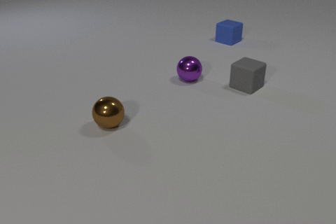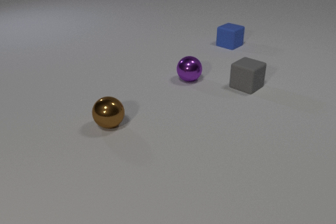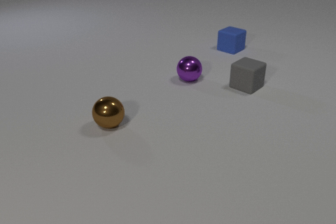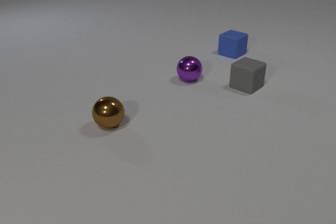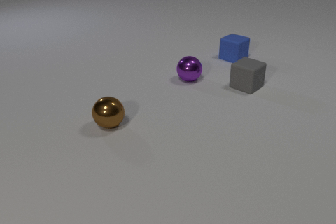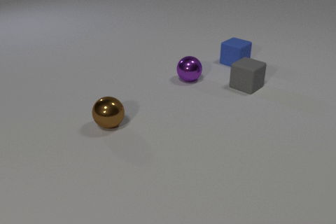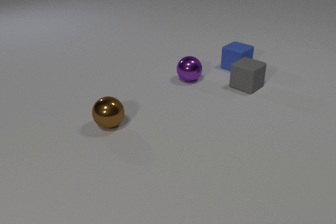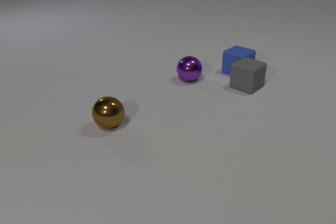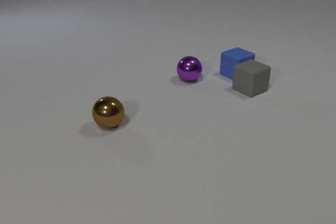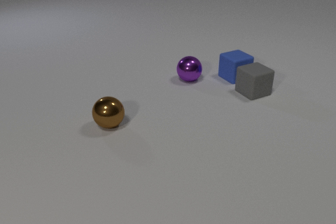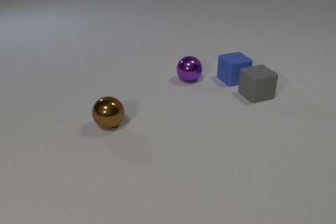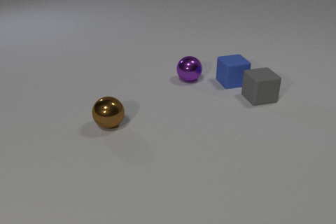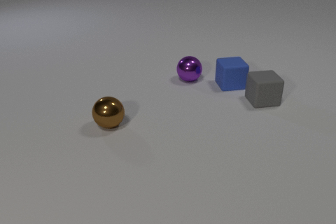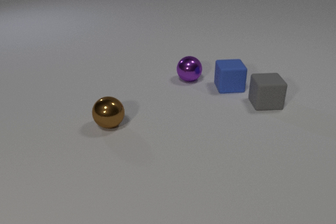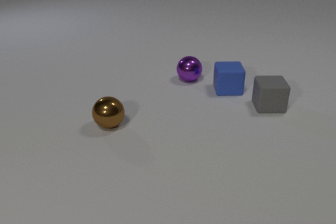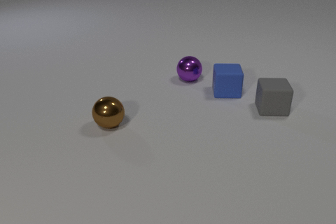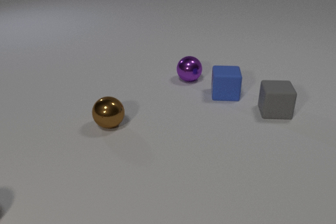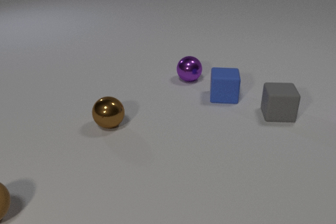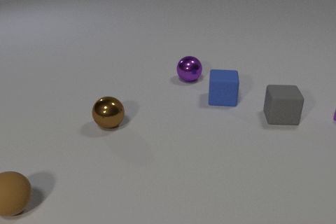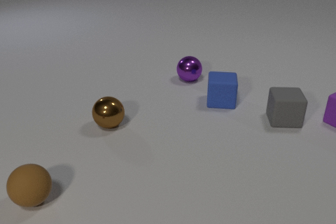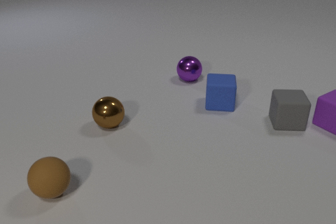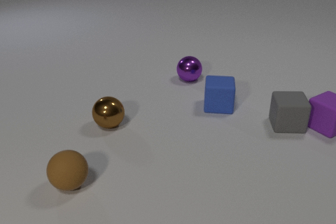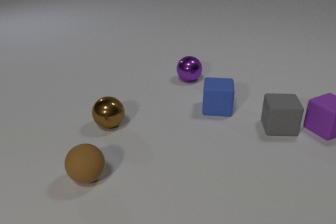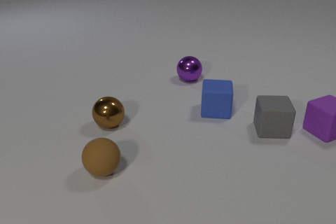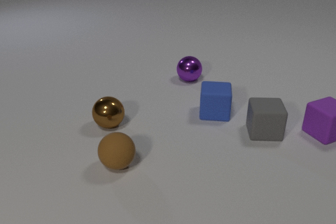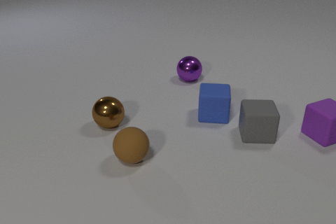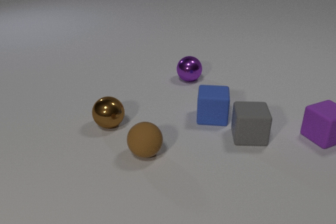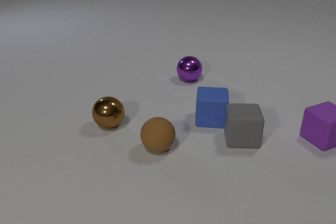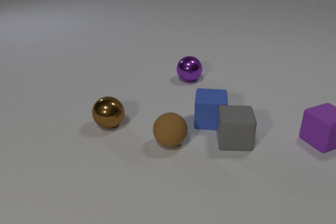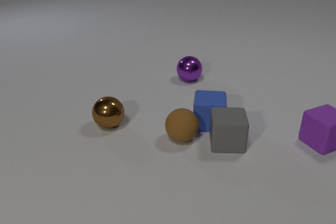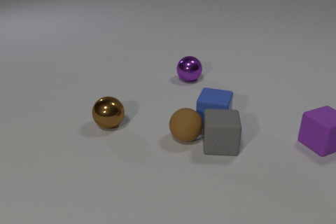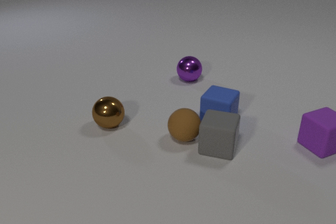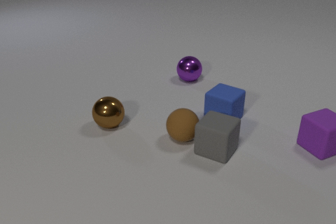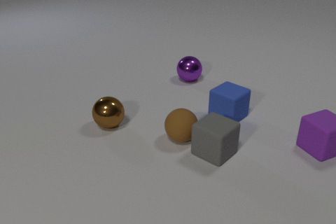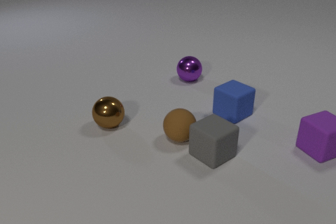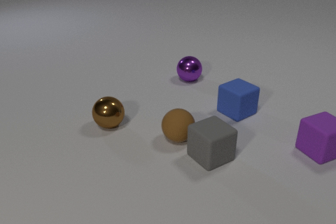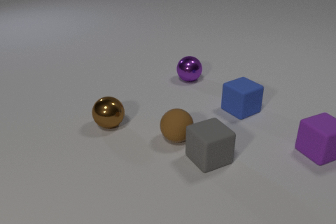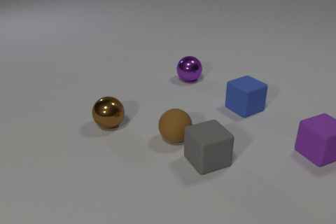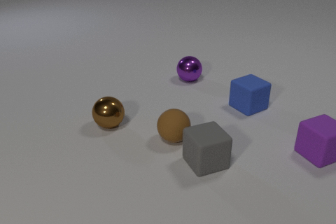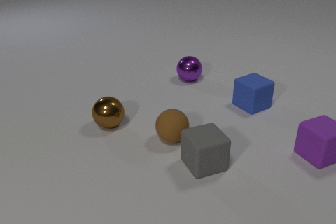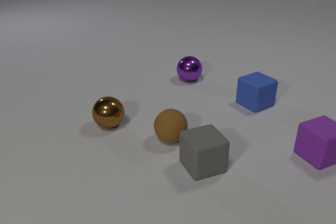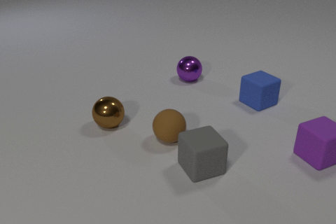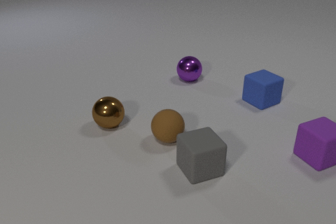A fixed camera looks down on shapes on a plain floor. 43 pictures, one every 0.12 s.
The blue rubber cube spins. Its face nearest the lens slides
to the left.
The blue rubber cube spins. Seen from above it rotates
clockwise.
0.00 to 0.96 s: The blue rubber cube slides toward the camera. The gray rubber cube slides toward the camera. The blue rubber cube and the gray rubber cube collide.
0.96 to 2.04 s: The blue rubber cube slides toward the camera, spins clockwise seen from above by about 45 degrees, its near face sliding to the left. The gray rubber cube slides toward the camera and to the right, spins clockwise seen from above by about 45 degrees, its near face sliding to the left. The brown rubber sphere comes in at the left edge.
2.04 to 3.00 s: The blue rubber cube slides toward the camera. The gray rubber cube slides toward the camera and to the left. The purple rubber cube comes in at the right edge, slides toward the camera and to the left. The brown rubber sphere rolls to the right. The gray rubber cube and the purple rubber cube collide.
3.00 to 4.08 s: The blue rubber cube slides to the right, spins so that its near face slides to the left, clockwise seen from above. The gray rubber cube slides toward the camera and to the left, spins clockwise seen from above by about 45 degrees, its near face sliding to the left. The purple rubber cube slides toward the camera. The brown rubber sphere rolls to the right and away from the camera. The blue rubber cube and the brown rubber sphere collide. The gray rubber cube and the brown rubber sphere collide.
4.08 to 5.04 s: The blue rubber cube slides away from the camera and to the right. The gray rubber cube slides toward the camera and to the left. The purple rubber cube slides toward the camera. The brown rubber sphere rolls to the left.
How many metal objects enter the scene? 0.
Are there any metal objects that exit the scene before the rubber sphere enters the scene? no.
How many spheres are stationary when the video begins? 2.
